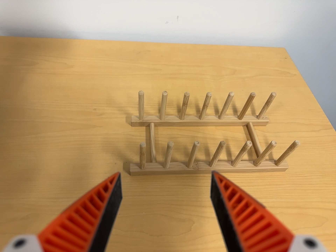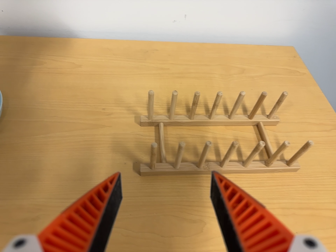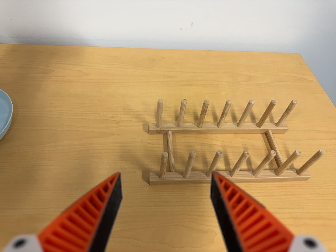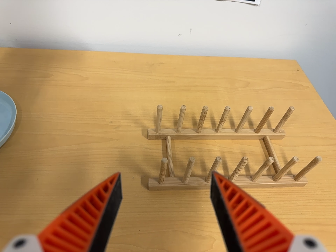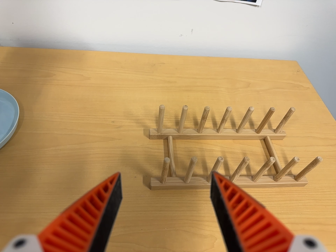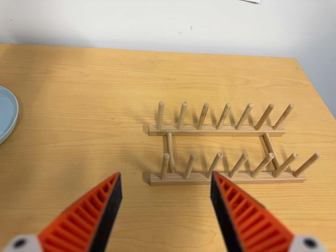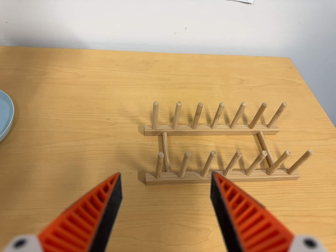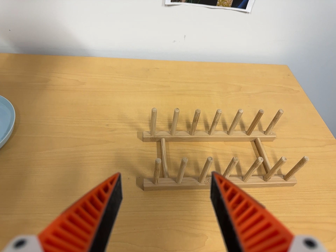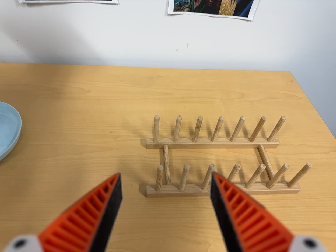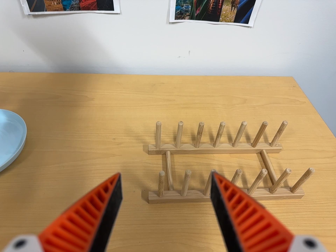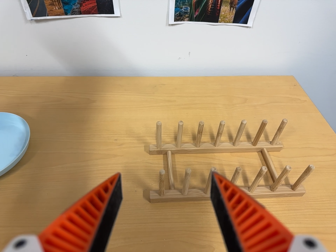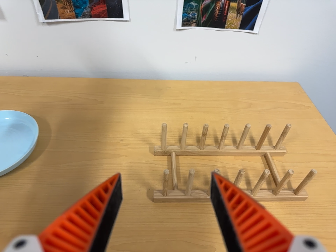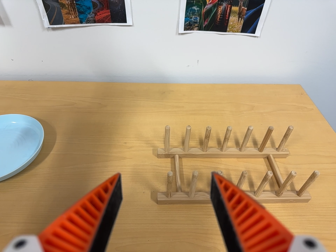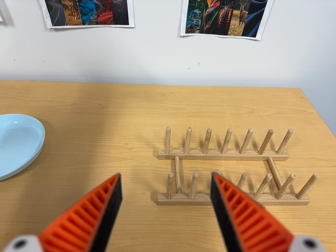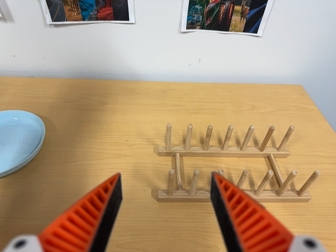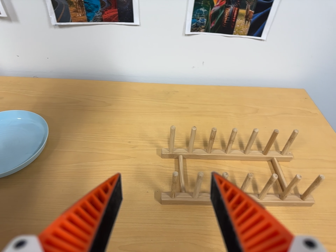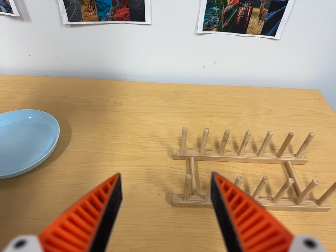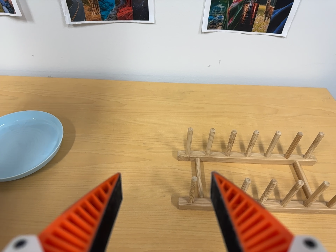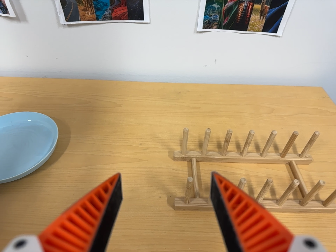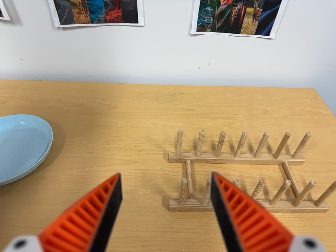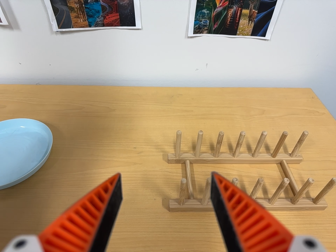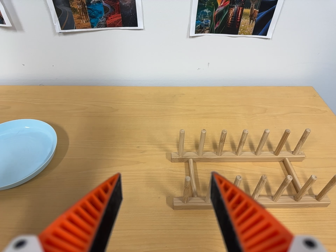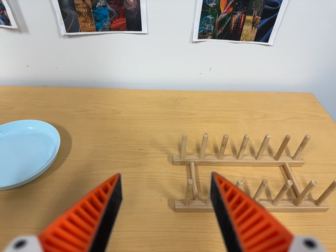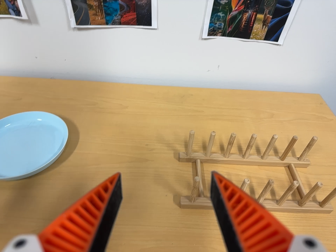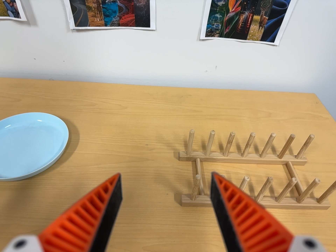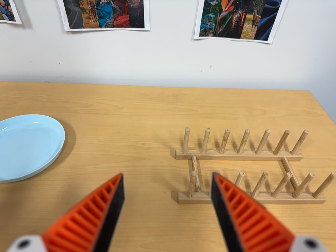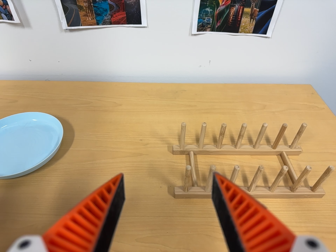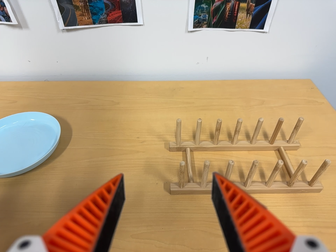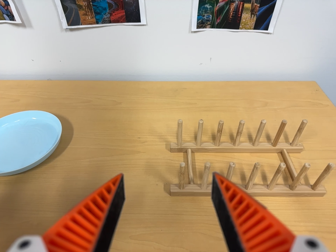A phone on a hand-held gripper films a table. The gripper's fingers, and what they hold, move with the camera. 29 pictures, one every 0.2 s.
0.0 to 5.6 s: The camera travels backward, about 6 cm, so what stands in front gets smaller. Its aim tips toward the top of its view by about 10 degrees, and the scene shifts downward.
The film runs backward here.
